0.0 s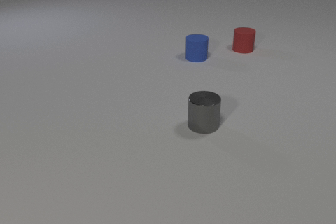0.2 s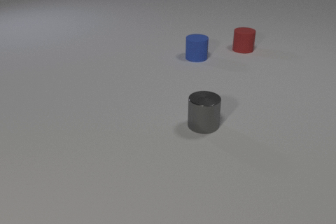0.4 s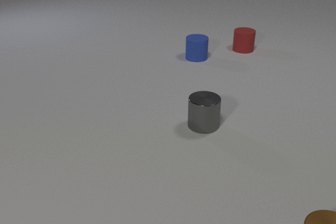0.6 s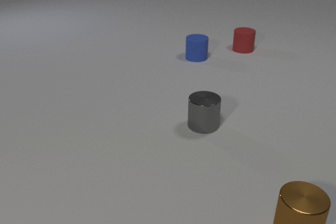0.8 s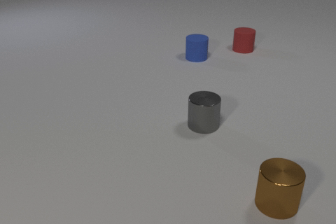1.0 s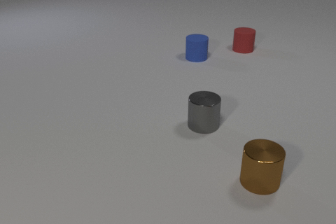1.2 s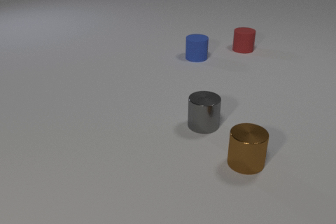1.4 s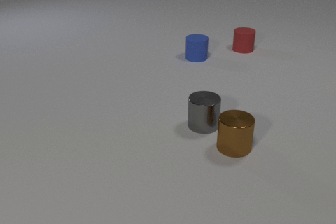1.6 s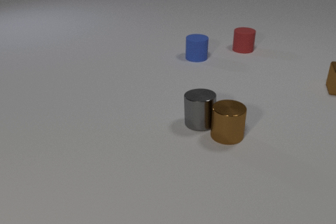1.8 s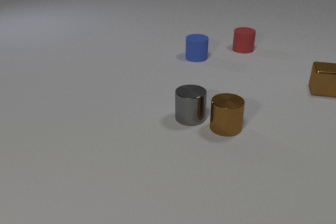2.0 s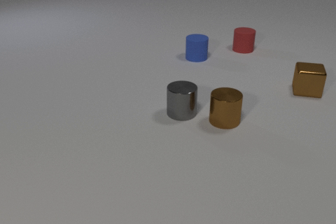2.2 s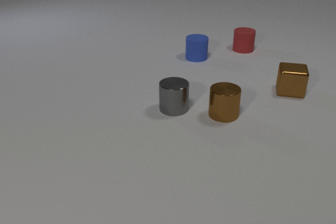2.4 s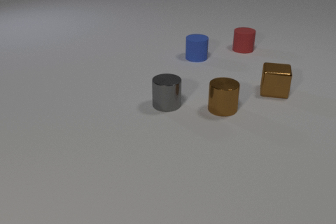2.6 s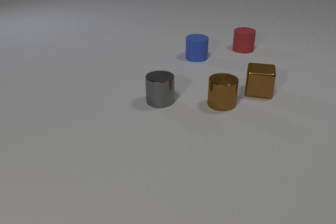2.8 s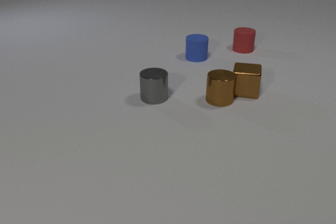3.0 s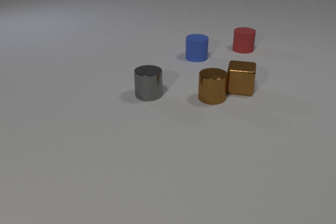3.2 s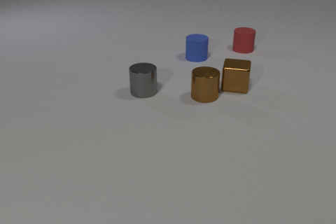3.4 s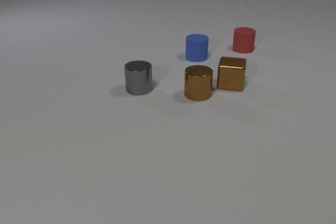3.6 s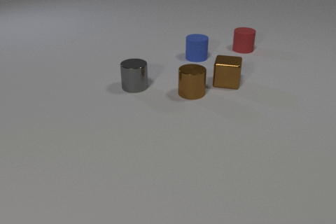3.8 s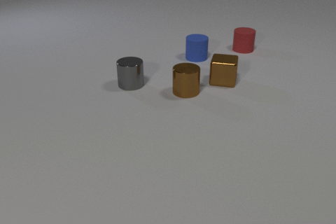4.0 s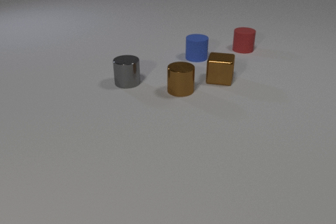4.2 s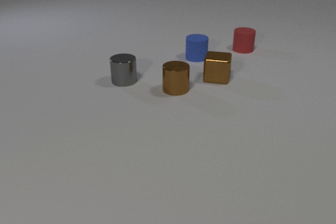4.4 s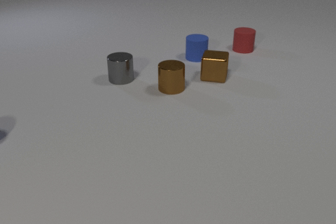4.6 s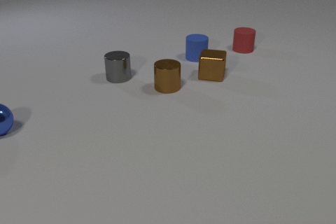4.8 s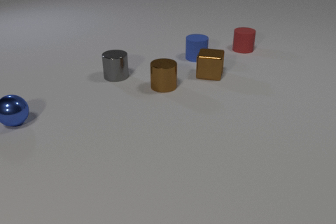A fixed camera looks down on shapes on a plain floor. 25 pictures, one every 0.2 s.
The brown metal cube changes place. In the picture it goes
to the left.
The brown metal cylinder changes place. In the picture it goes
away from the camera.
0.0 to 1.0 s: The brown metal cylinder comes in at the bottom edge, slides away from the camera and to the left.
1.0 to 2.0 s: The brown metal cylinder slides away from the camera. The gray metal cylinder slides to the left and away from the camera. The brown metal cube comes in at the right edge, slides to the left and toward the camera. The brown metal cylinder and the gray metal cylinder collide.
2.0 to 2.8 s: The brown metal cylinder slides away from the camera. The gray metal cylinder slides away from the camera and to the left. The brown metal cube slides to the left. The brown metal cylinder and the brown metal cube collide.
2.8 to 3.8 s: The brown metal cylinder slides to the left and away from the camera. The gray metal cylinder slides away from the camera and to the left. The brown metal cube slides to the left and away from the camera.
3.8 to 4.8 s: The brown metal cylinder slides to the left and away from the camera. The gray metal cylinder slides away from the camera and to the left. The blue metal sphere comes in at the left edge, rolls to the right and away from the camera. The brown metal cube slides to the left and away from the camera.
Are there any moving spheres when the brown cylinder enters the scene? no.
How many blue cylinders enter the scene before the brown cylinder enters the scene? 0.
What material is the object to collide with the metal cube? metal.
